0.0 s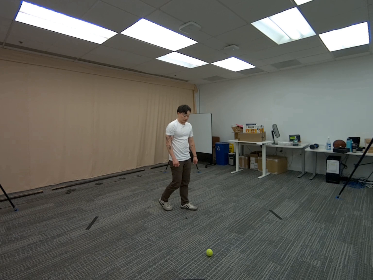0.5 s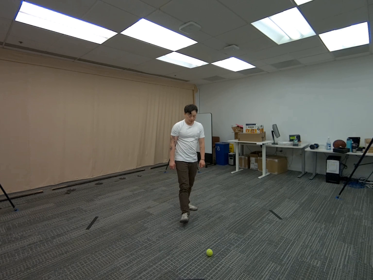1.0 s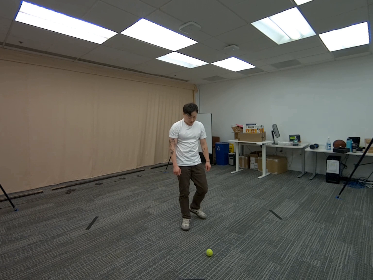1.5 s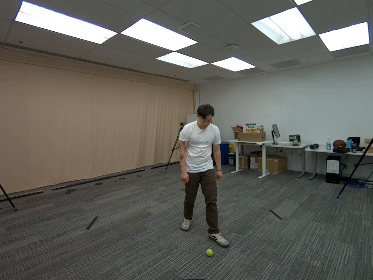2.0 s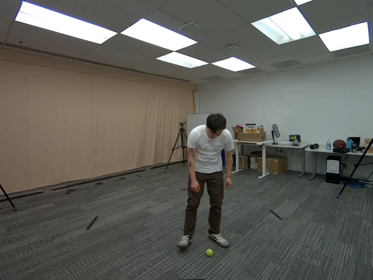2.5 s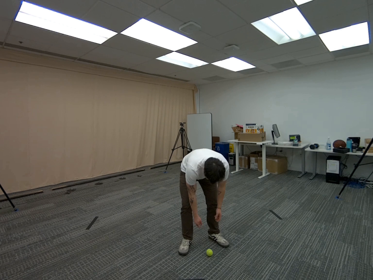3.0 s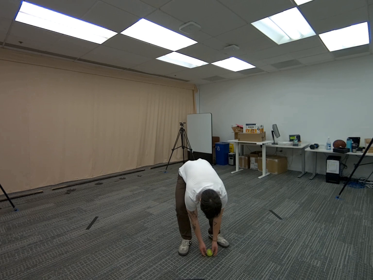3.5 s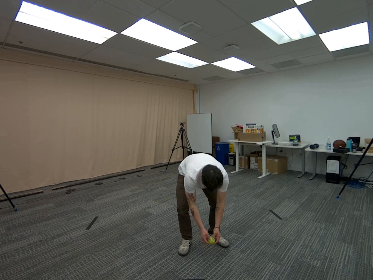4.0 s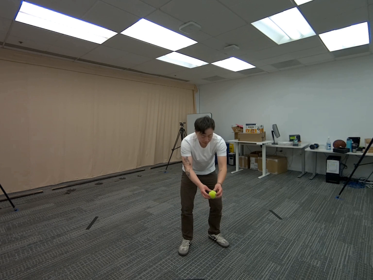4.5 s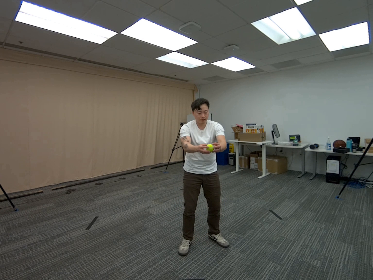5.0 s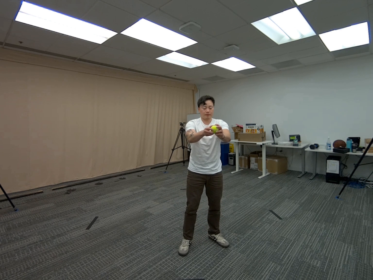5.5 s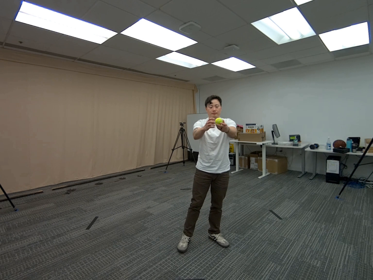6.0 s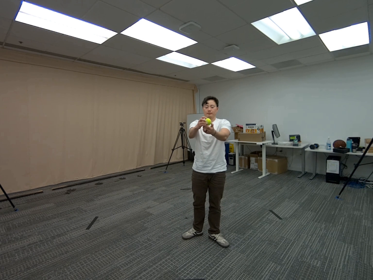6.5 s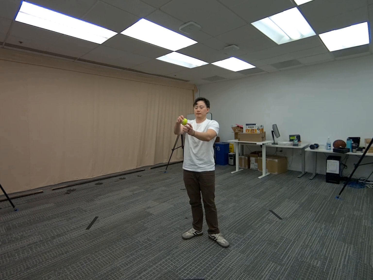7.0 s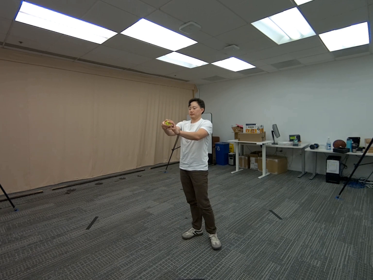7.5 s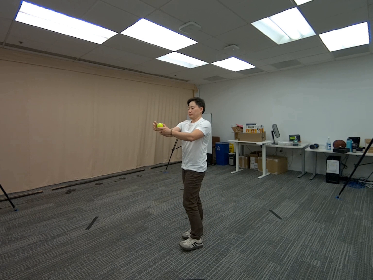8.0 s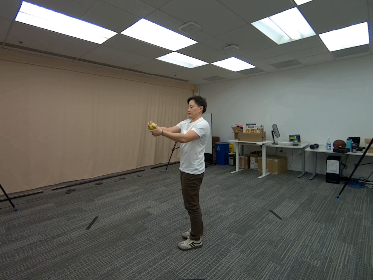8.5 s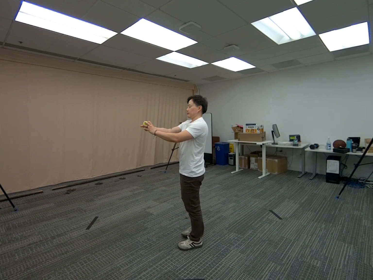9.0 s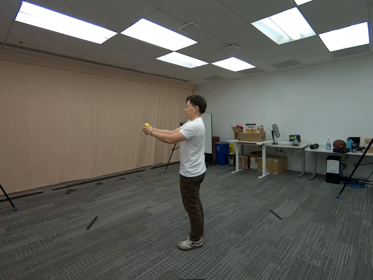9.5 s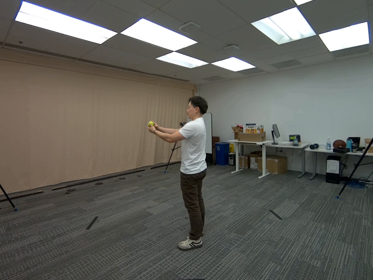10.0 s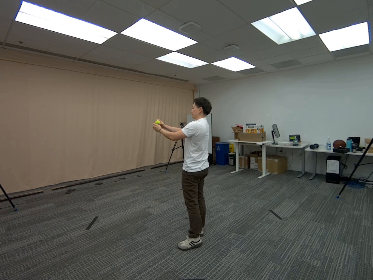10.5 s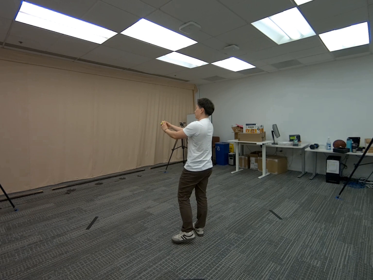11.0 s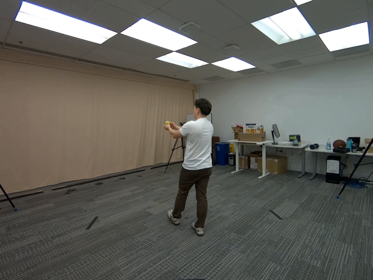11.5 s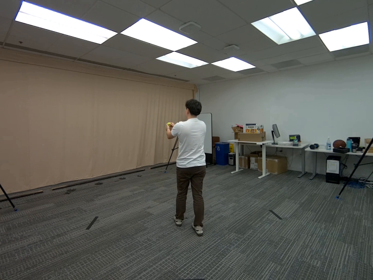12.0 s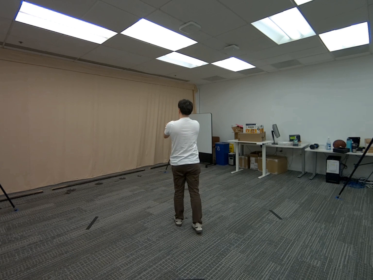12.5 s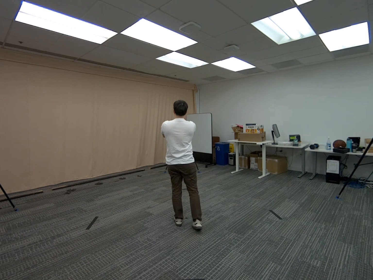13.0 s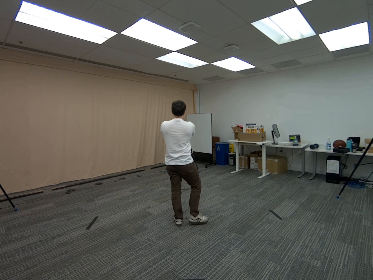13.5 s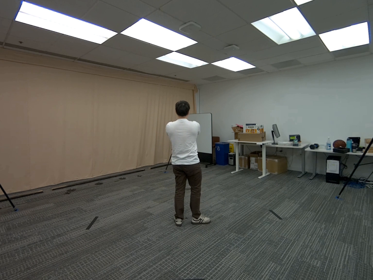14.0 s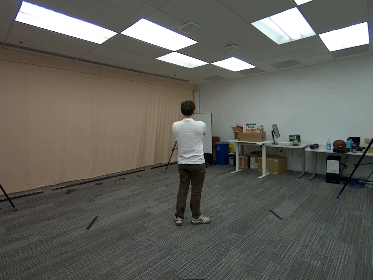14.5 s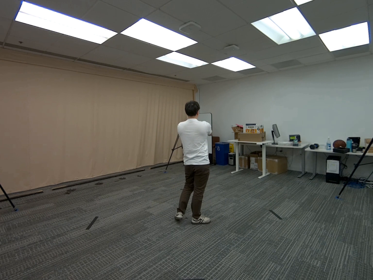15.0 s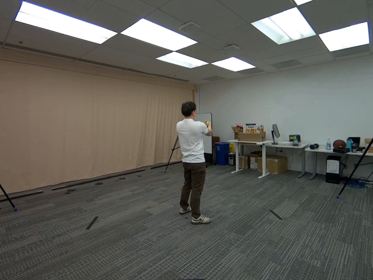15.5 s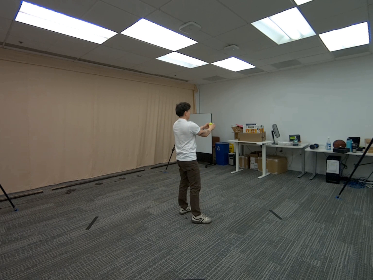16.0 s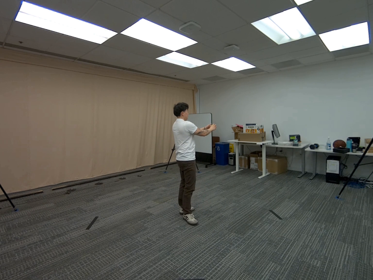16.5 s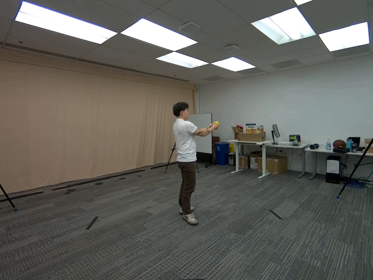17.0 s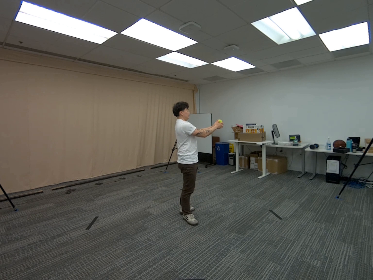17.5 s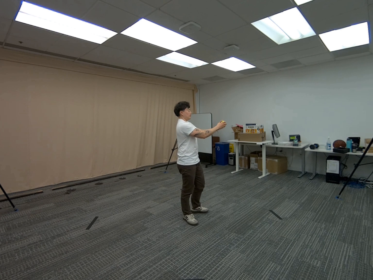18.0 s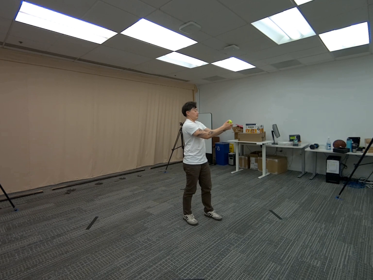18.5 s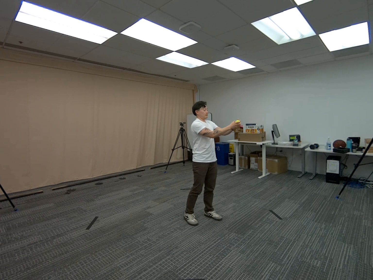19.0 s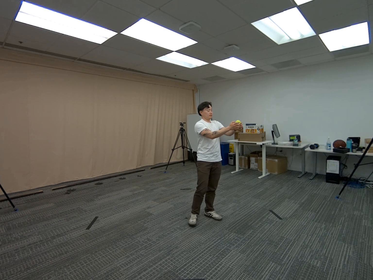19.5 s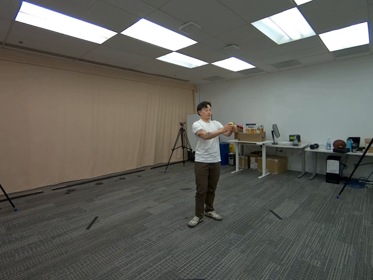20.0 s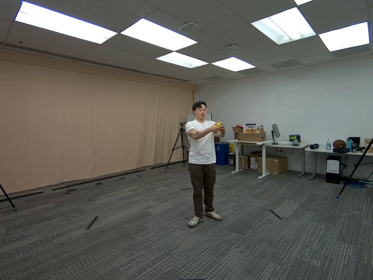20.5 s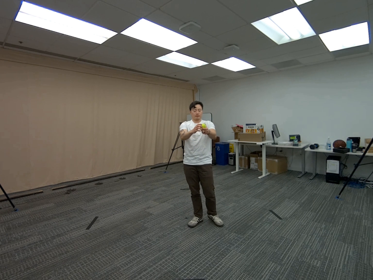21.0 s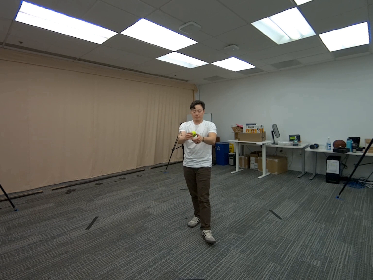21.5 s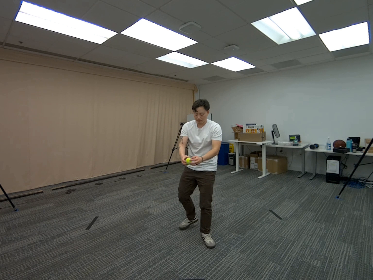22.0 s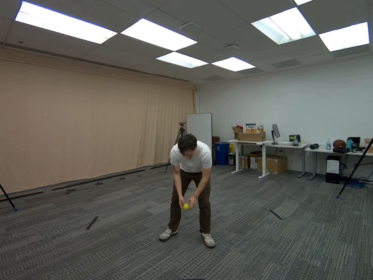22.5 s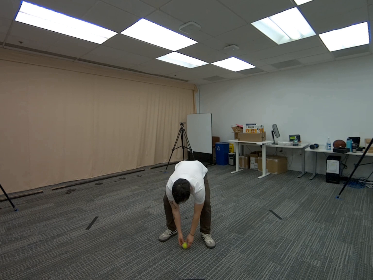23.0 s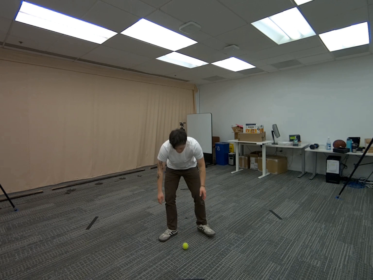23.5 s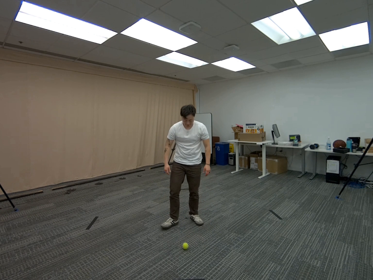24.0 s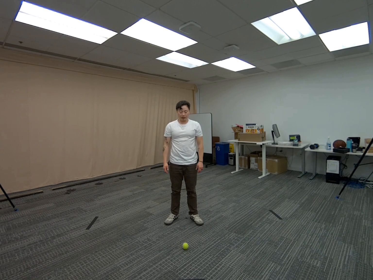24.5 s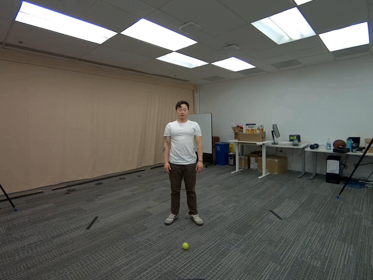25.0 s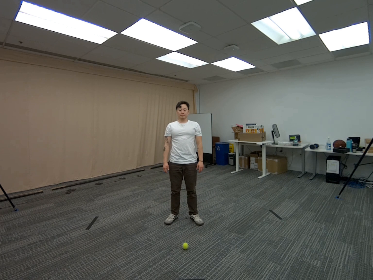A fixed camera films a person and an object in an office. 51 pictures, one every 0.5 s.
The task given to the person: Walk over to the tennis ball and pick up using both hands. Rotate the tennis ball and your body to have each camera get a visual of the tennis ball. Place ball on ground when finished.
